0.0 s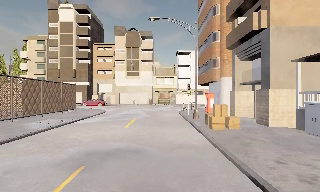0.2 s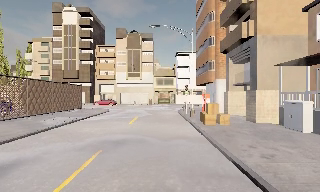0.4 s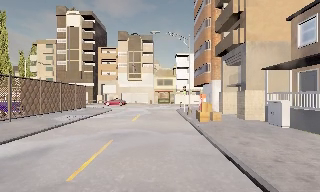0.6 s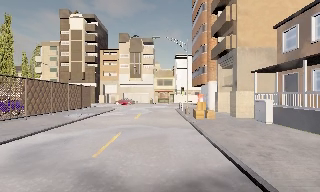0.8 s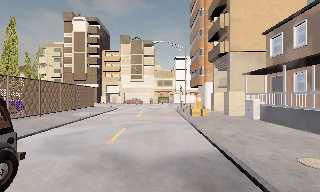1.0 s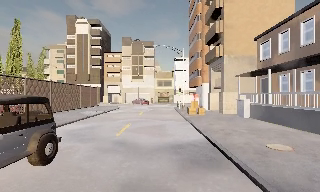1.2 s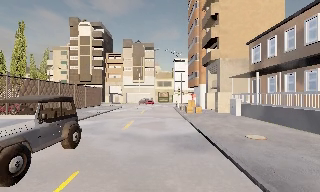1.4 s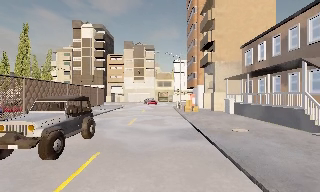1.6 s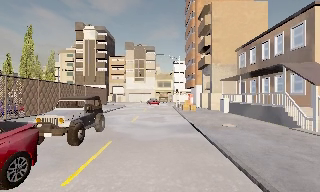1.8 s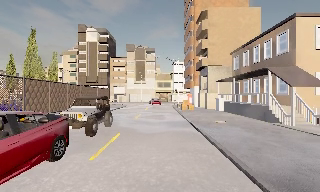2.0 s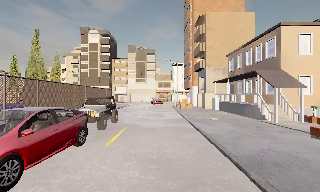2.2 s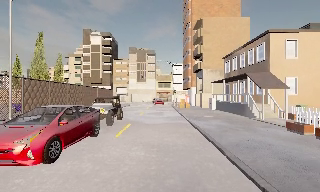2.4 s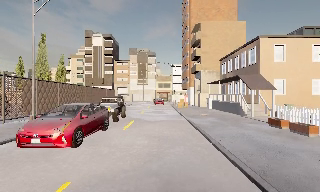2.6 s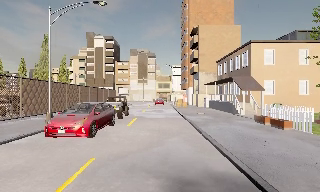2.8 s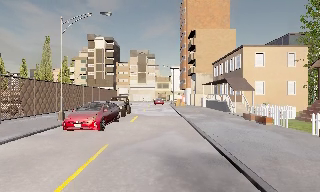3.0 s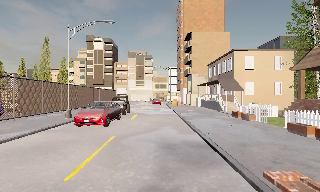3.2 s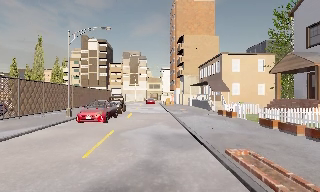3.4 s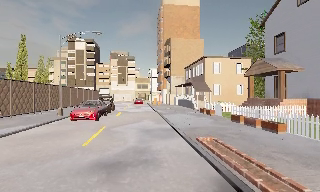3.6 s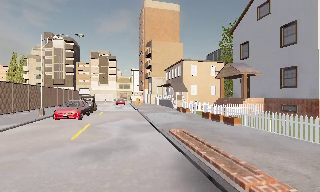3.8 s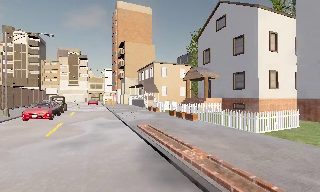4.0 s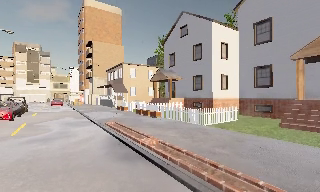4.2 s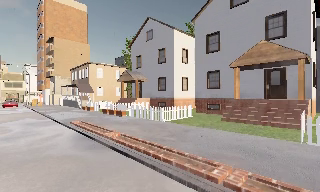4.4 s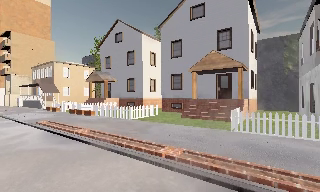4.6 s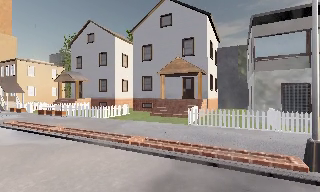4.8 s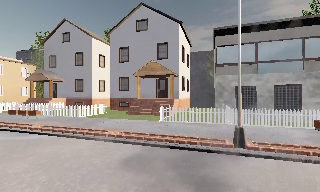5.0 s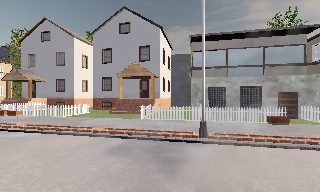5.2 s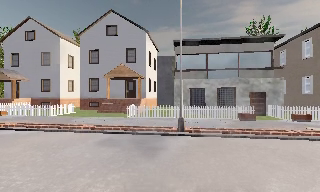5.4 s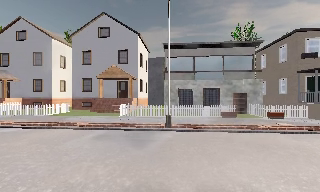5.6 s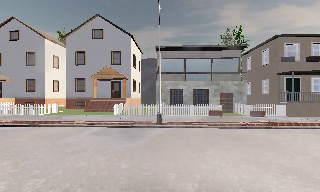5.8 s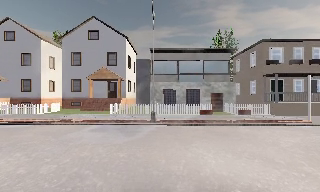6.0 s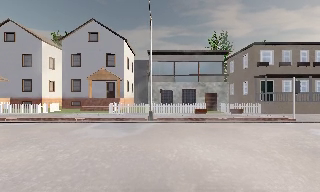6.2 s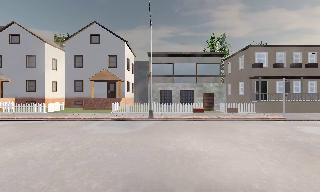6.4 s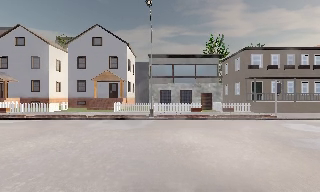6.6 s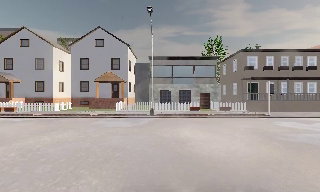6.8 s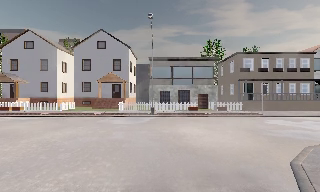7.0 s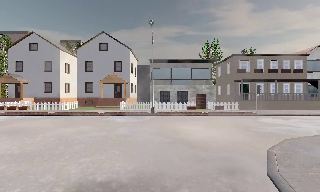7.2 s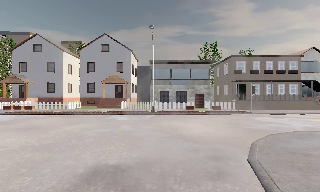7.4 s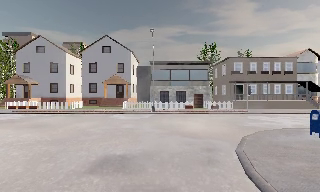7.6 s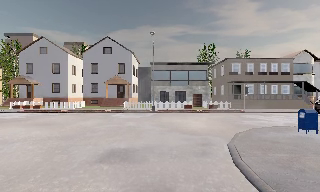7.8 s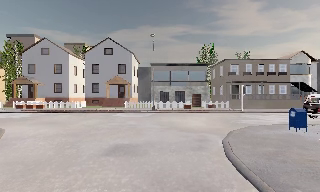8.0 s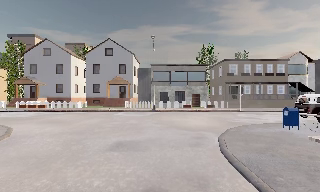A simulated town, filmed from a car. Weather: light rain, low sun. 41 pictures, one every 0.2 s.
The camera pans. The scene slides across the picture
to the left.
The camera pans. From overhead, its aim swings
clockwise.
0.0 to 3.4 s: The camera travels backward, about 25 m, so what stands in front gets smaller.
3.4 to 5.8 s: The scene slides to the left, as the camera pans about 80 degrees to its right. It travels backward, about 14 m.
5.8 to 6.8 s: The camera travels backward, about 4.5 m, so what stands in front gets smaller.
6.8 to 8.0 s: The camera travels backward, about 4 m, so what stands in front gets smaller. It loses speed.
The film runs backward here.
